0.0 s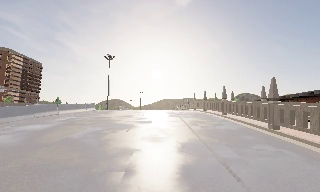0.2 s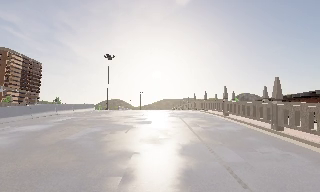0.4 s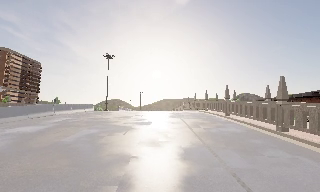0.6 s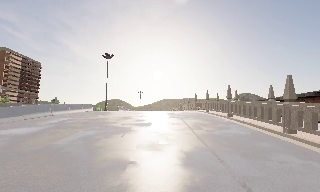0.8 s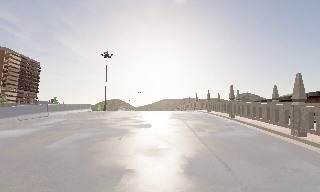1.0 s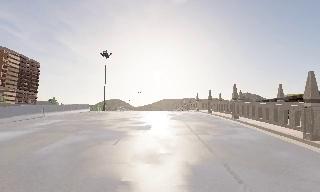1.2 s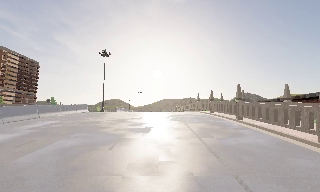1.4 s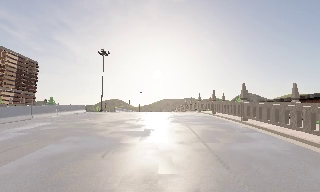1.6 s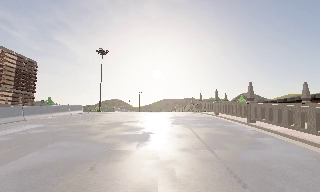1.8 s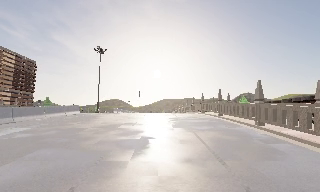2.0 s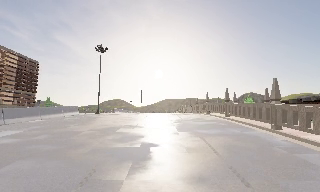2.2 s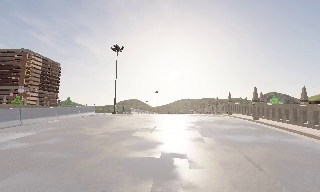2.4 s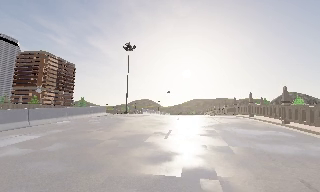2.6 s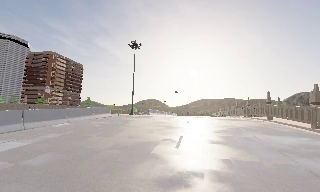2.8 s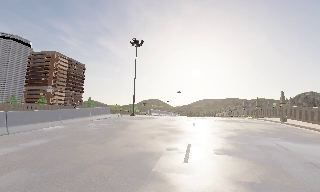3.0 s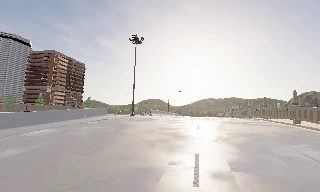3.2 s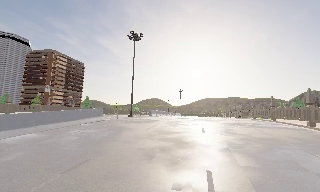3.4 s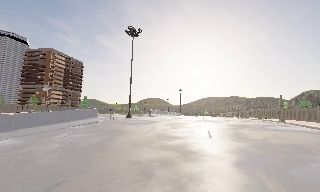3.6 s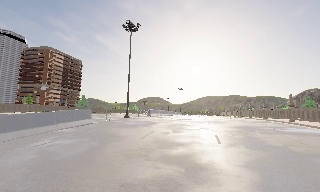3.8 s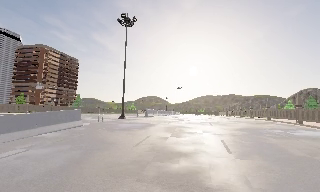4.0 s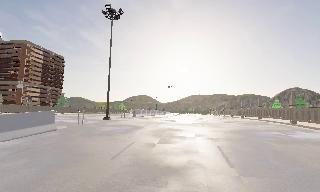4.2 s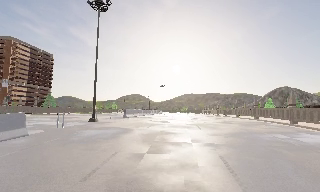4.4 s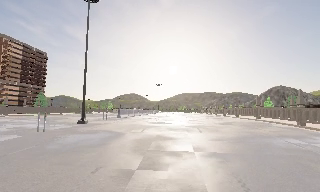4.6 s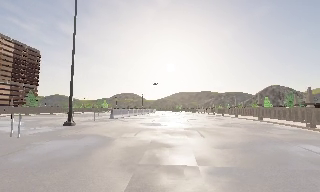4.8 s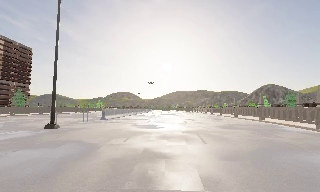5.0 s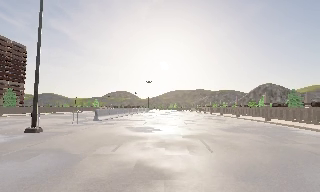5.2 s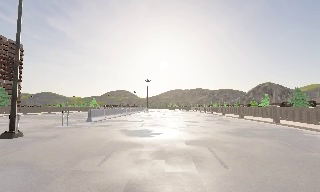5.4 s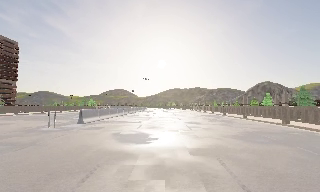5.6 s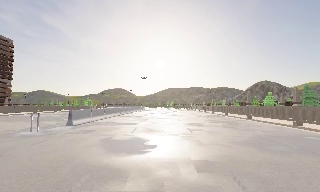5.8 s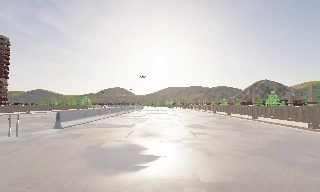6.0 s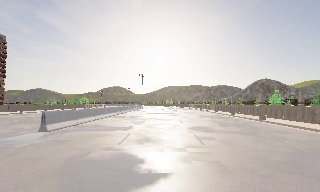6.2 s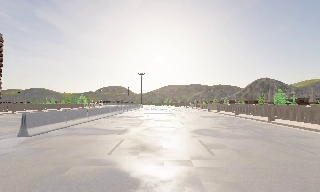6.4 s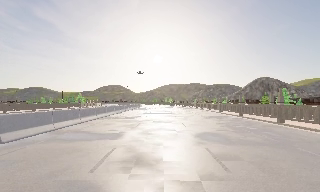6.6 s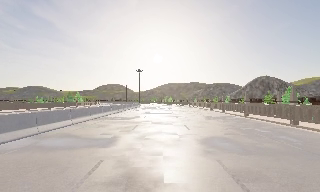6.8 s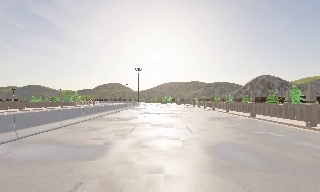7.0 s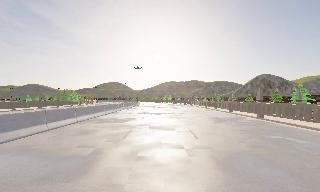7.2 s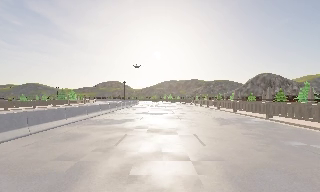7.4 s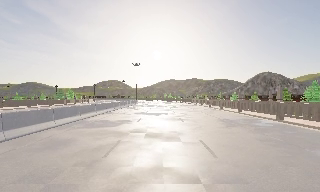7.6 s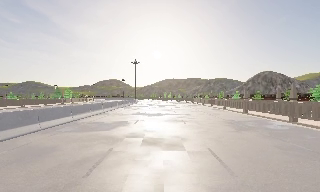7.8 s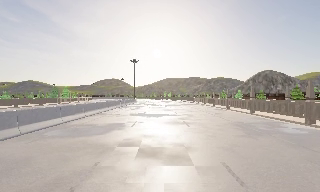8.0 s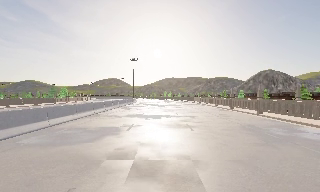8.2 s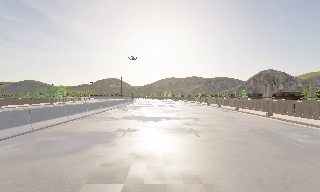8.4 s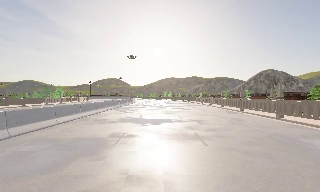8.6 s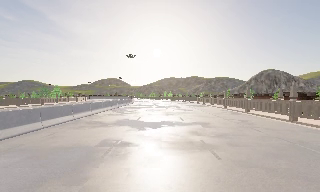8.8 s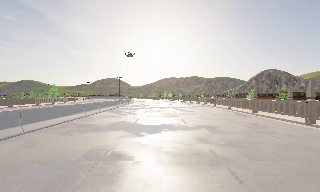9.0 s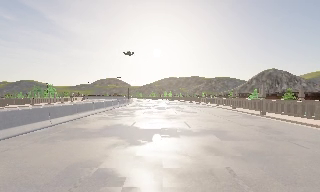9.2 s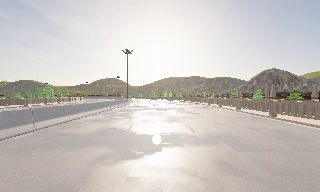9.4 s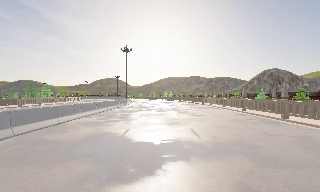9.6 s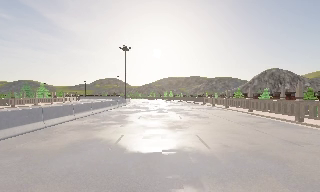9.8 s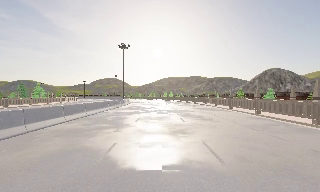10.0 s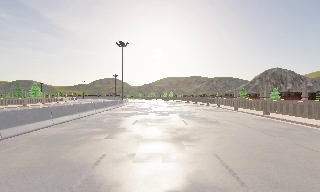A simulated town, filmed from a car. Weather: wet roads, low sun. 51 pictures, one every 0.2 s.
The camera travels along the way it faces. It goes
forward.
0.0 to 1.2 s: The camera travels forward, about 2.5 m, so what stands in front looms larger. It gains speed.
1.2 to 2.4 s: The scene slides to the right, as the camera pans about 10 degrees to its left. It travels forward, about 6 m, so what stands in front looms larger.
2.4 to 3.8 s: The camera travels forward, about 9 m, so what stands in front looms larger.
3.8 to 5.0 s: The camera pans to its right, which is clockwise from overhead, by about 10 degrees. It travels forward, about 8 m, so what stands in front looms larger.
5.0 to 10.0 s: The camera travels forward, about 30 m, so what stands in front looms larger.
The film runs forward here.
